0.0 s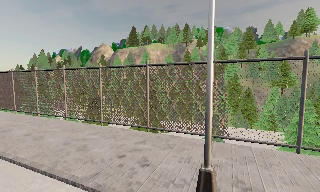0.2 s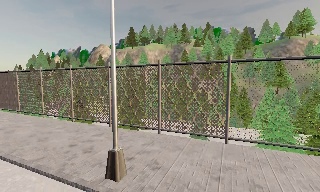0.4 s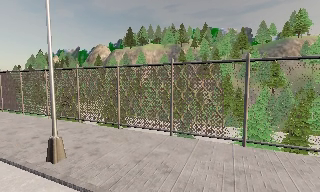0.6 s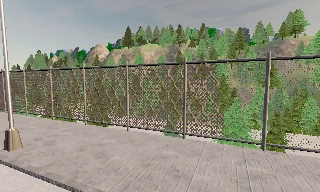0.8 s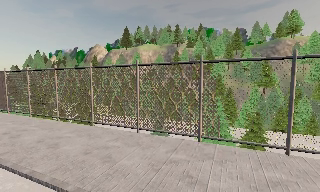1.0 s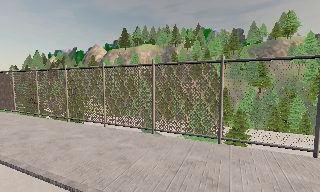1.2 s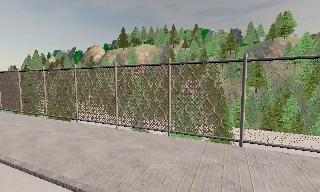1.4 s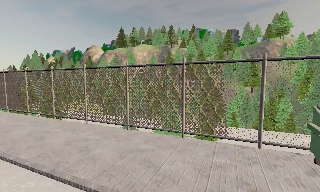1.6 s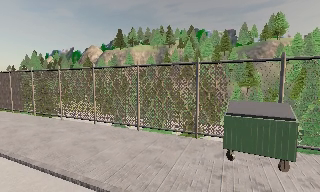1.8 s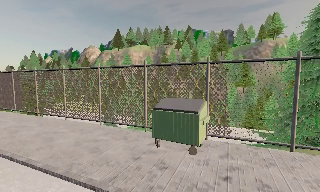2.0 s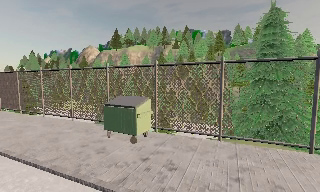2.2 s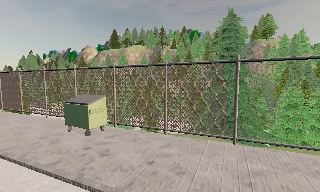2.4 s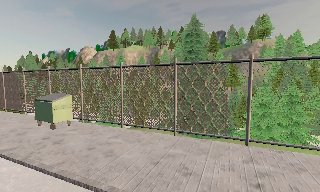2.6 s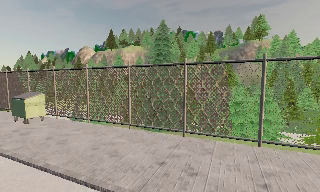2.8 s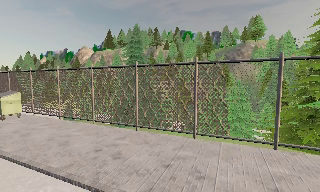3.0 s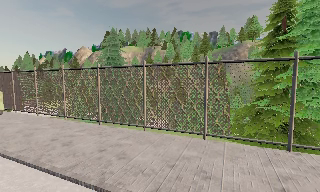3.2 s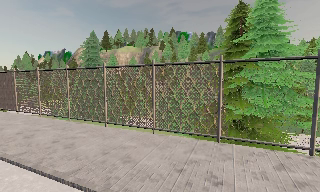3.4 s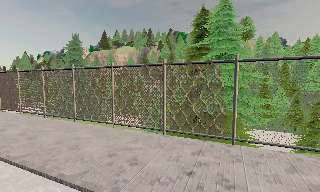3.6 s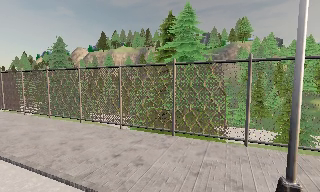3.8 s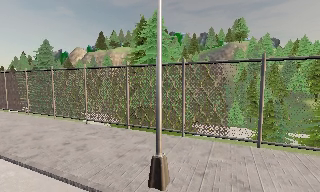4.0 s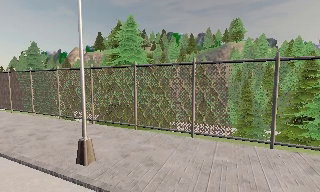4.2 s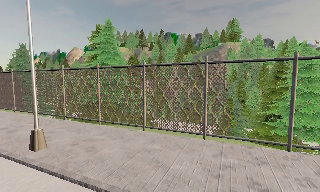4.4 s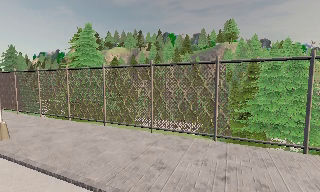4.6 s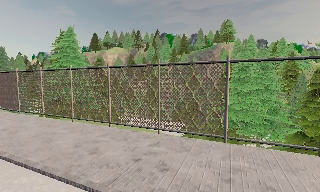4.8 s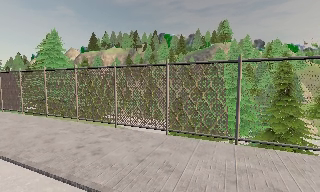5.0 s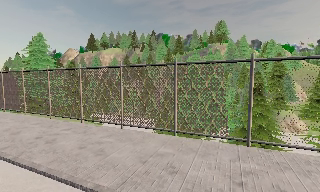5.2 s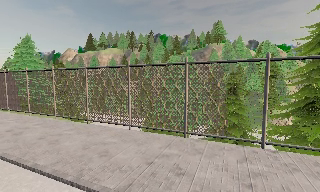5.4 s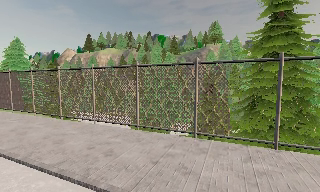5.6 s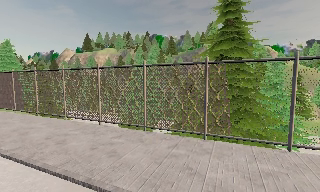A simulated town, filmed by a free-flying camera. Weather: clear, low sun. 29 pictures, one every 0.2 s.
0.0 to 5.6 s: The camera travels to its right and backward, about 65 m, so close, fixed things drift to the left.
The film runs backward here.
